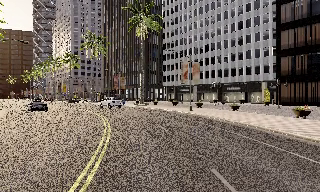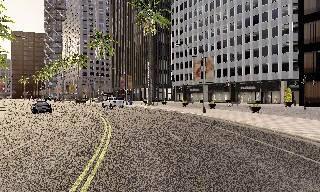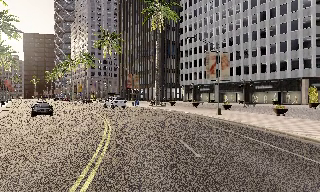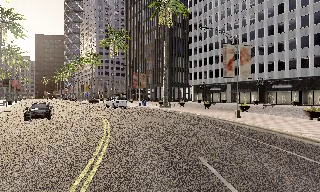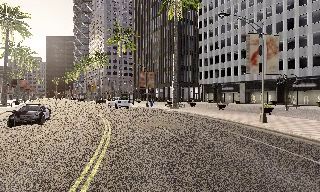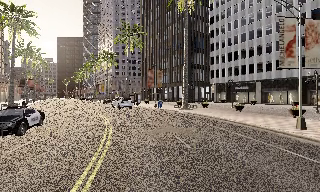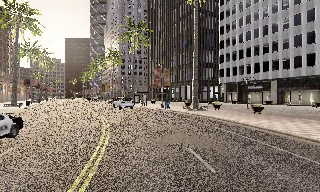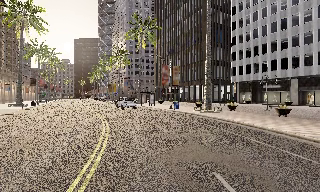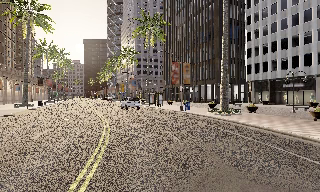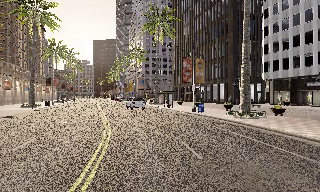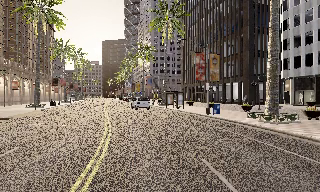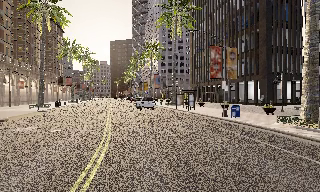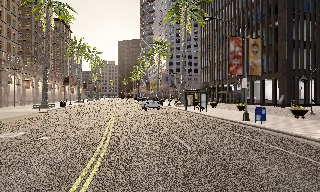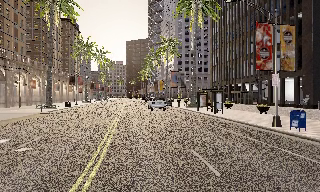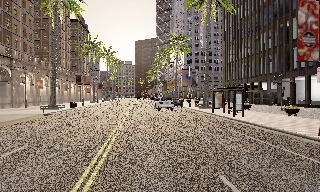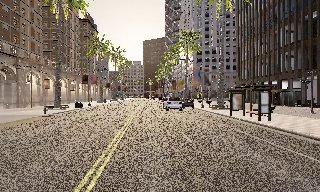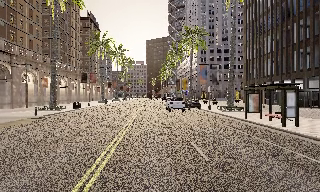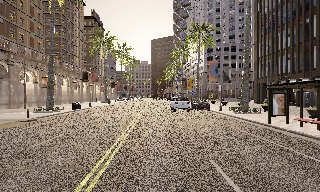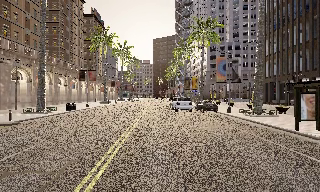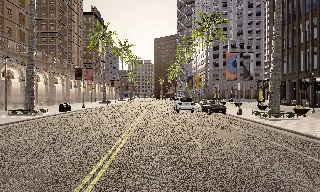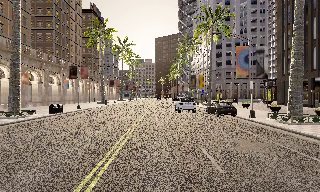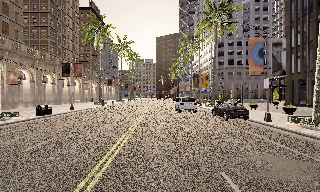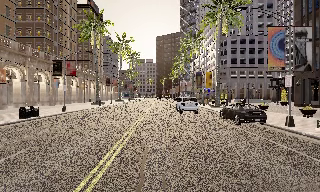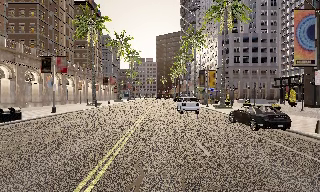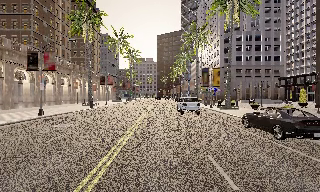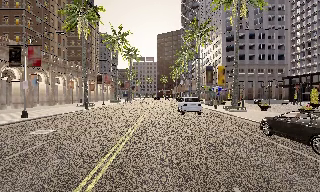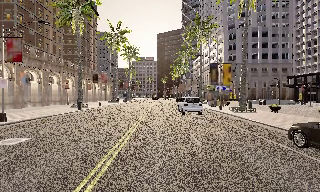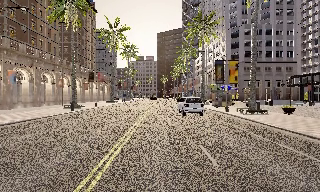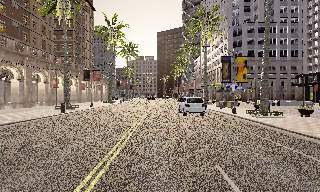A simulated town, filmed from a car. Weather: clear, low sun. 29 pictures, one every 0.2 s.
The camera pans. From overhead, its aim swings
counterclockwise.
The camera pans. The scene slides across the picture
to the right.
0.0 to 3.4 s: The camera swings to its left by about 45 degrees, and the scene slides to the right. It travels forward, about 35 m.
3.4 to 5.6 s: The camera travels forward, about 20 m, so what stands in front looms larger.
The film runs forward here.
